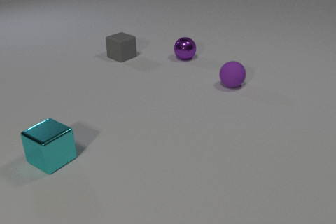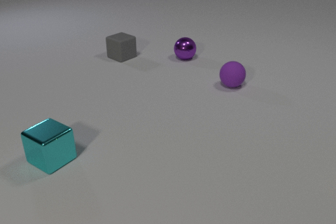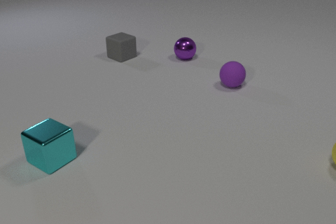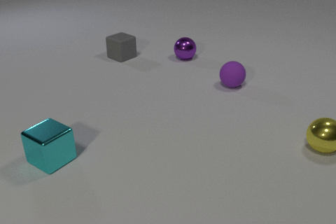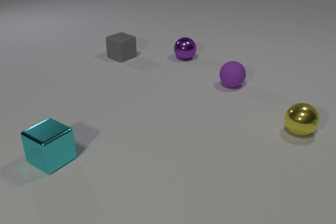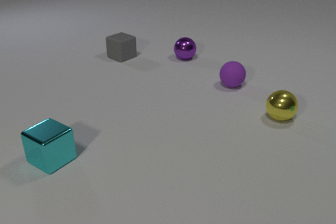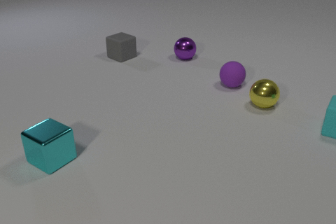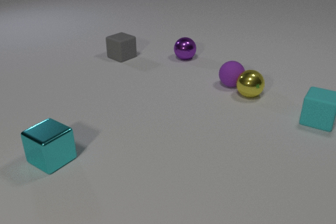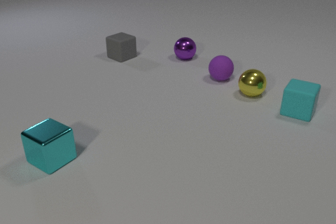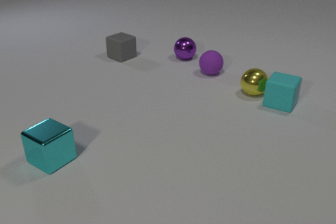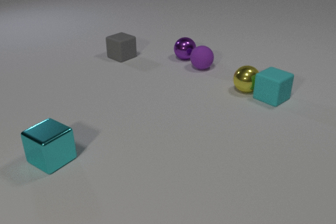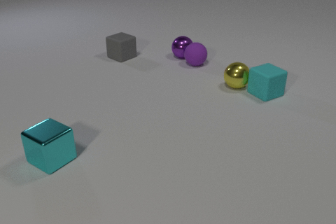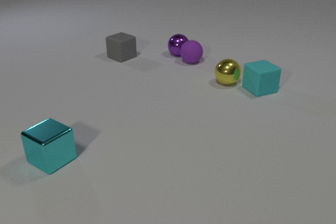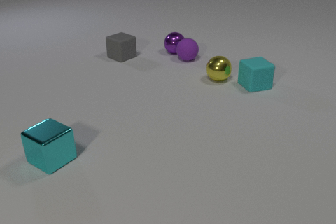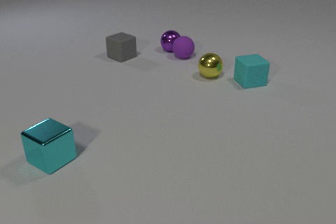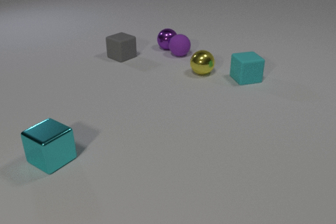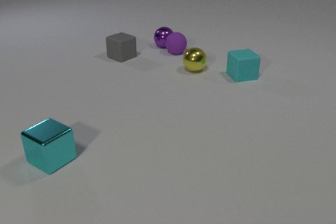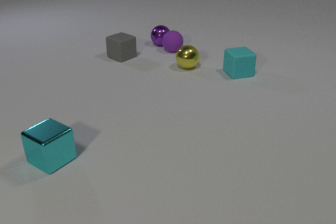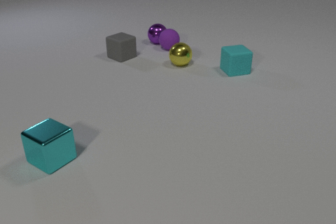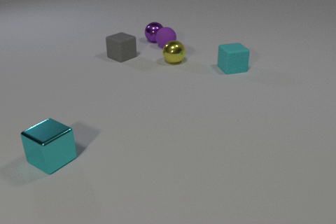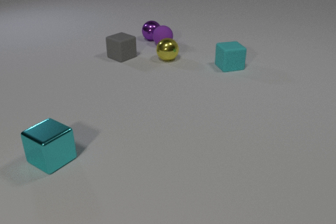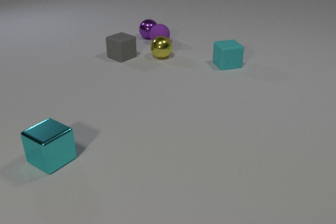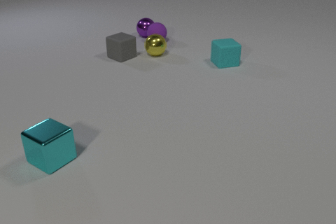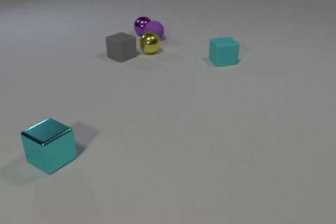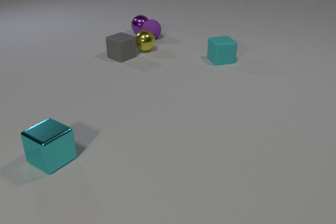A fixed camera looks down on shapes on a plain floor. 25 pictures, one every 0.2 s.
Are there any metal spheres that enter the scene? yes.
What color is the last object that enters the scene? cyan.
How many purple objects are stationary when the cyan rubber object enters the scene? 2.
0.0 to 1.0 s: The yellow metal sphere comes in at the right edge, rolls to the left and away from the camera.
1.0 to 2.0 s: The yellow metal sphere rolls away from the camera and to the left. The purple rubber sphere rolls away from the camera and to the left. The cyan rubber cube comes in at the right edge, slides to the left and away from the camera. The yellow metal sphere and the purple rubber sphere collide. The yellow metal sphere and the cyan rubber cube collide.
2.0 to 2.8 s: The yellow metal sphere rolls to the left and away from the camera. The purple rubber sphere rolls away from the camera and to the left. The cyan rubber cube slides away from the camera and to the left, spins so that its near face slides to the left, clockwise seen from above. The purple metal sphere rolls away from the camera and to the left. The purple rubber sphere and the purple metal sphere collide.
2.8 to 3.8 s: The yellow metal sphere rolls to the left and away from the camera. The purple rubber sphere rolls away from the camera and to the left. The cyan rubber cube slides away from the camera and to the left. The purple metal sphere rolls away from the camera and to the left.
3.8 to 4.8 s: The yellow metal sphere rolls away from the camera and to the left. The purple rubber sphere rolls away from the camera and to the left. The cyan rubber cube slides away from the camera and to the left. The purple metal sphere rolls away from the camera and to the left.
